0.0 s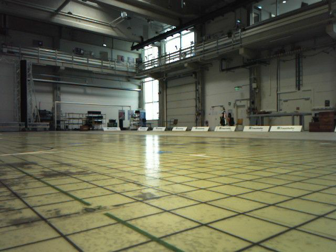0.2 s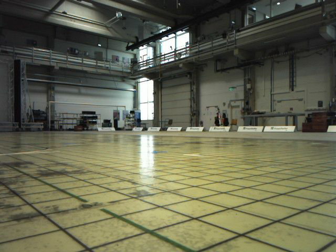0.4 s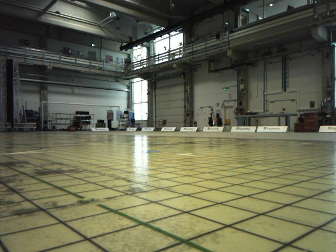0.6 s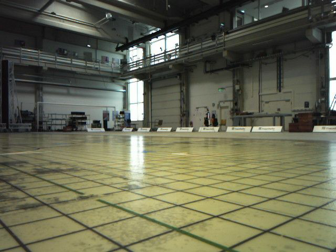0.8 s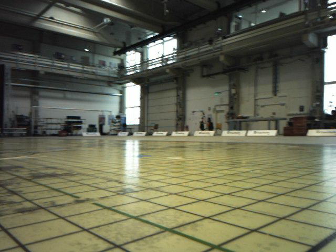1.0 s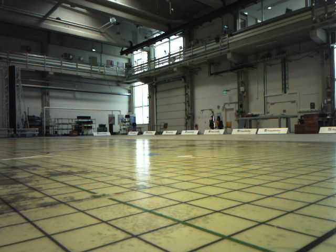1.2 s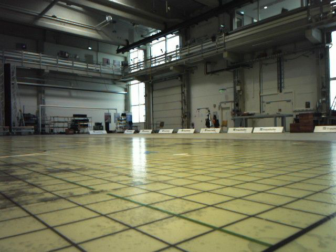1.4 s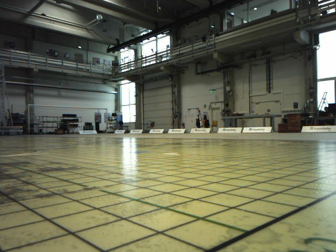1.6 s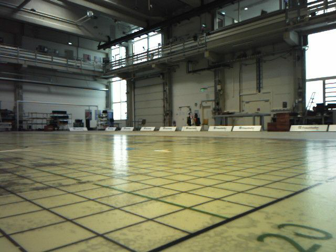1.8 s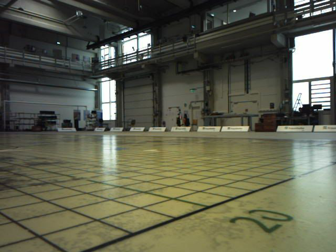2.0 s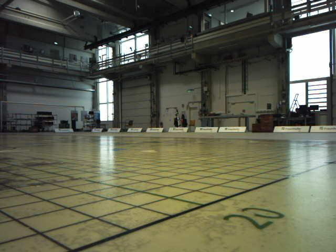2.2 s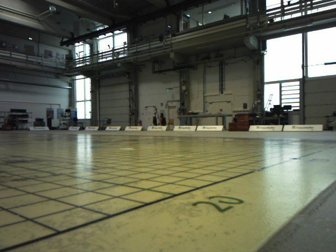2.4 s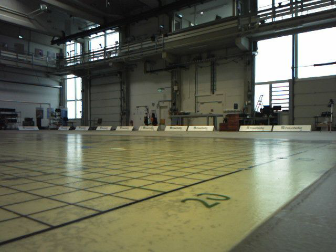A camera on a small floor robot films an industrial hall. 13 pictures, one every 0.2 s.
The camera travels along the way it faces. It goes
backward.
0.0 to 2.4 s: The camera pans to its right, which is clockwise from overhead, by about 10 degrees. It travels backward, about 0.4 m, so what stands in front gets smaller.
The film runs backward here.
